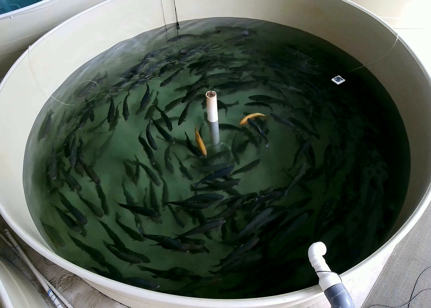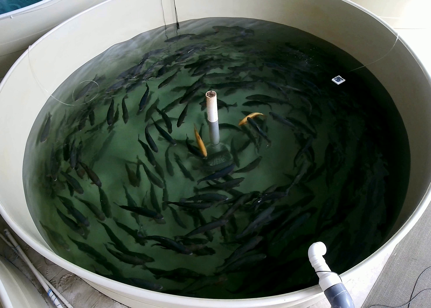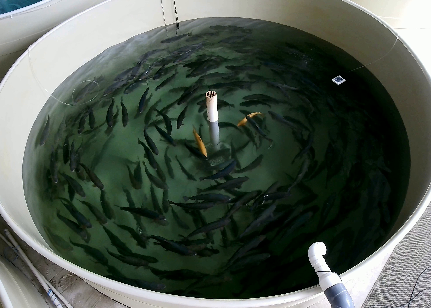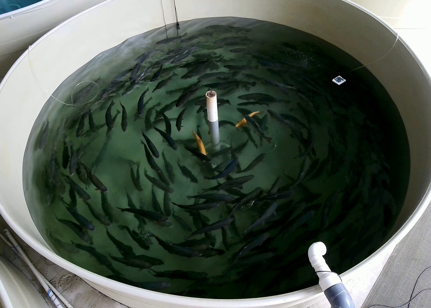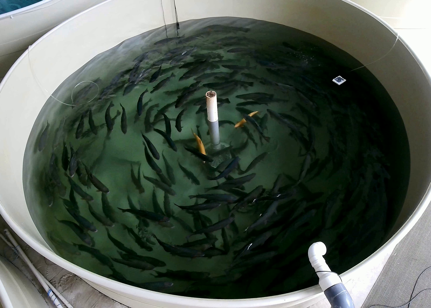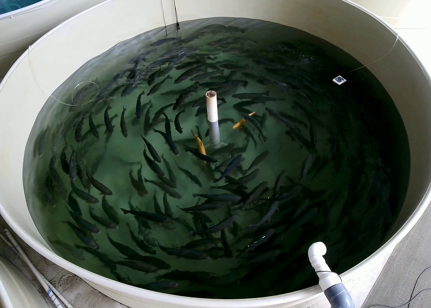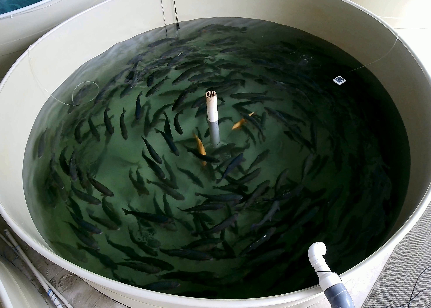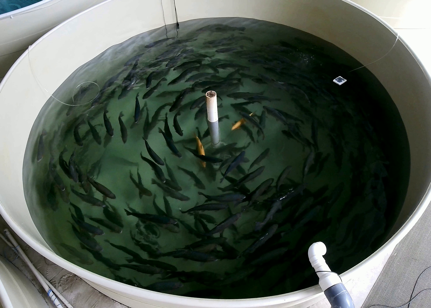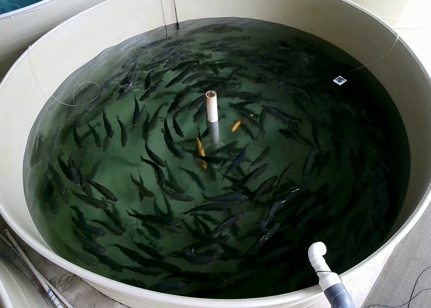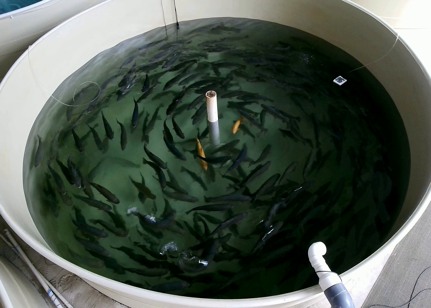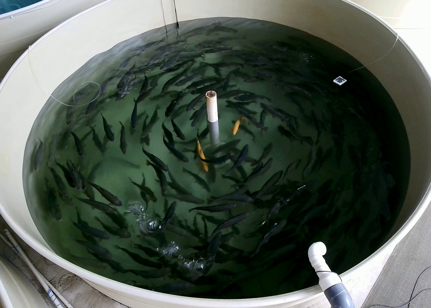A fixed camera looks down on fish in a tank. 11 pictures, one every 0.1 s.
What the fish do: Normal cruising.
